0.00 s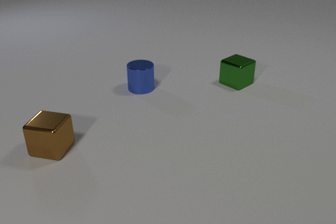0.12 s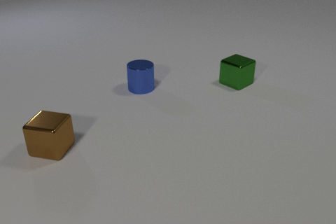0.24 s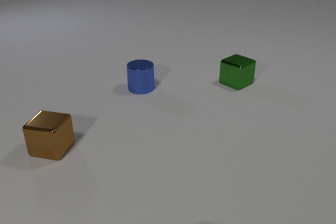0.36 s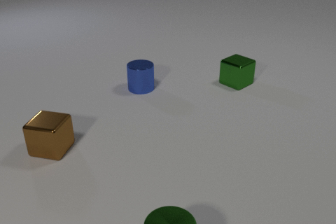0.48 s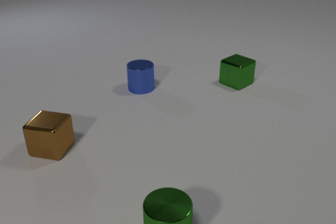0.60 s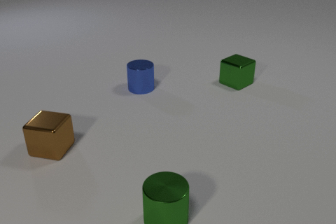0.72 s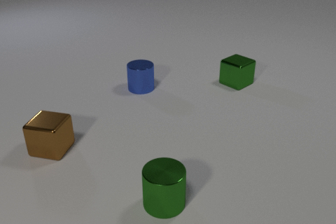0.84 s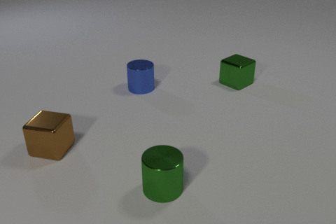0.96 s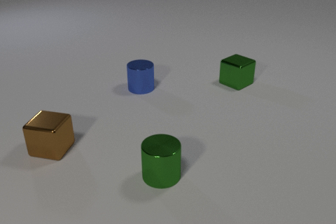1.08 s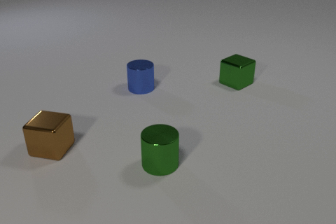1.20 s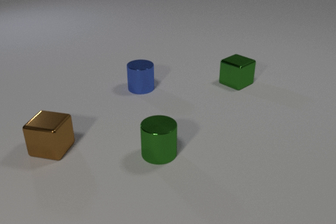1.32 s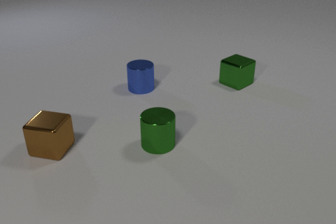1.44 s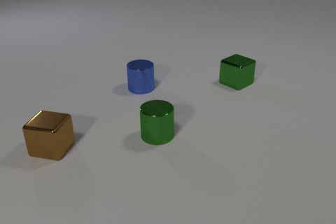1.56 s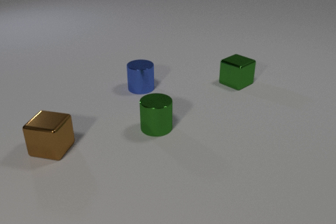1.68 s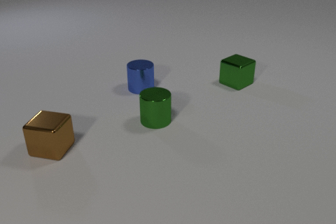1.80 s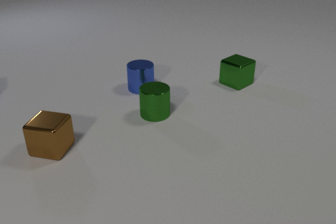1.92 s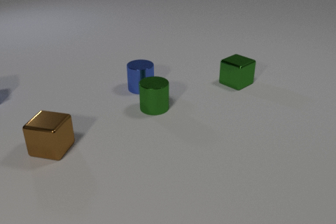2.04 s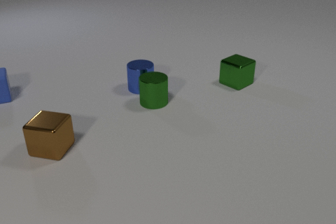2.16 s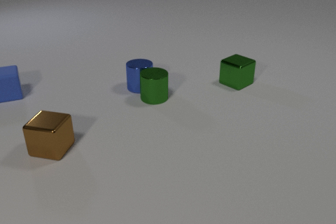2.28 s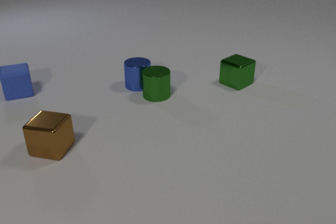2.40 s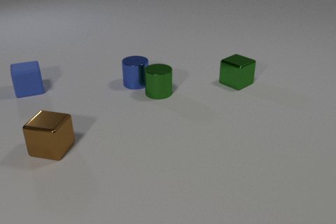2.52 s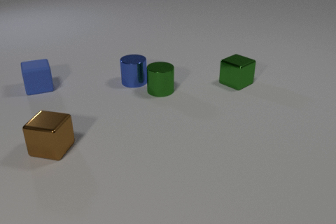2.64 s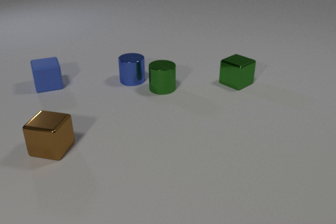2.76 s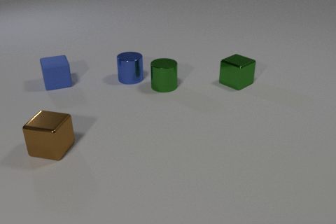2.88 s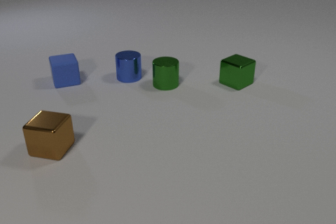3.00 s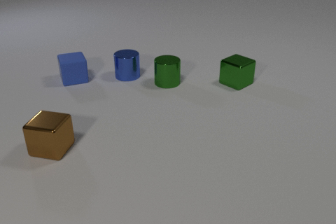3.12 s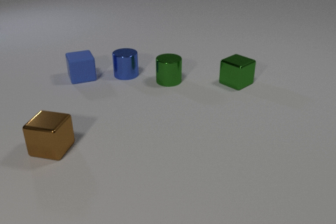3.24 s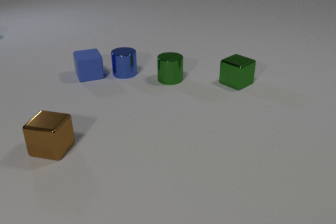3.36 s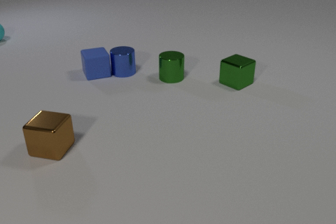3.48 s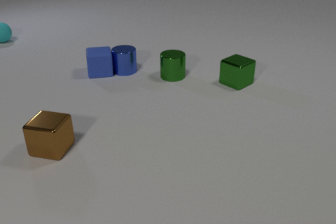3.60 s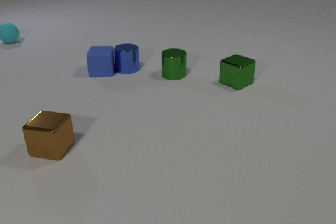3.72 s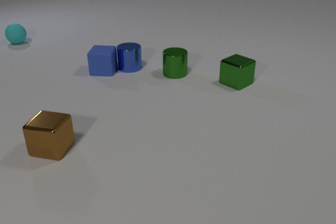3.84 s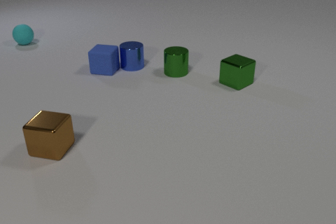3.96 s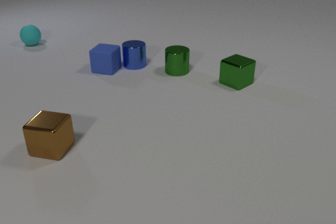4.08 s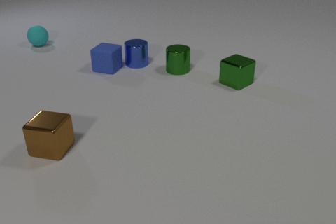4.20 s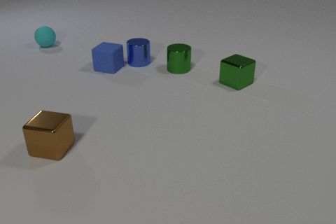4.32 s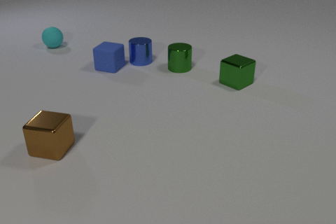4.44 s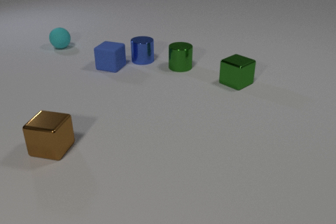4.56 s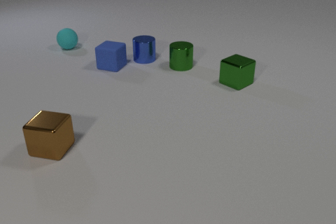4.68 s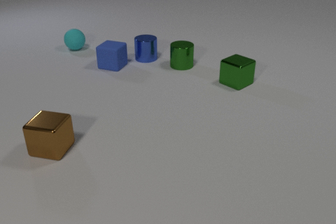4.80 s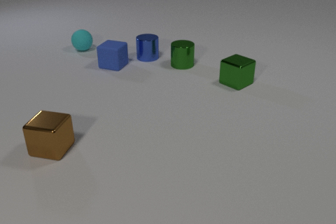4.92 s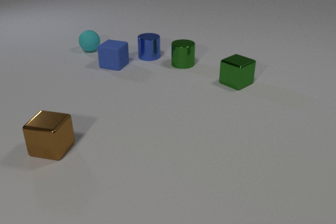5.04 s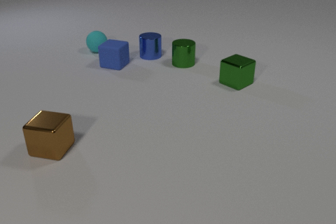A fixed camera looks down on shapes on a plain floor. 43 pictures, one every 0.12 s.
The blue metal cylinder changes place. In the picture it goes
away from the camera.
The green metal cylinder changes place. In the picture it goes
away from the camera.
0.00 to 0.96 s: The green metal cylinder comes in at the bottom edge, slides away from the camera.
0.96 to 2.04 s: The green metal cylinder slides away from the camera. The blue rubber cube comes in at the left edge, slides to the right.
2.04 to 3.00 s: The green metal cylinder slides away from the camera. The blue metal cylinder slides away from the camera and to the left. The blue rubber cube slides to the right. The green metal cylinder and the blue metal cylinder collide.
3.00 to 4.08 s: The green metal cylinder slides away from the camera. The blue metal cylinder slides away from the camera. The blue rubber cube slides to the right and away from the camera, spins clockwise seen from above by about 45 degrees, its near face sliding to the left. The cyan rubber sphere comes in at the left edge, rolls to the right and toward the camera. The blue metal cylinder and the blue rubber cube collide.
4.08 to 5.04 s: The green metal cylinder slides away from the camera. The blue metal cylinder slides away from the camera and to the right. The blue rubber cube slides away from the camera and to the right. The cyan rubber sphere rolls to the right and toward the camera.
What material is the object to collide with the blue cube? metal.
Are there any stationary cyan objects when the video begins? no.
How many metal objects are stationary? 2.
